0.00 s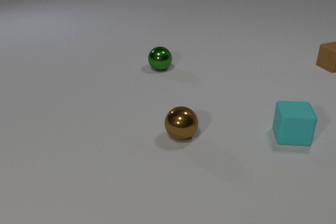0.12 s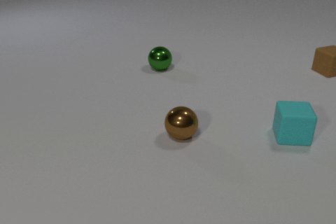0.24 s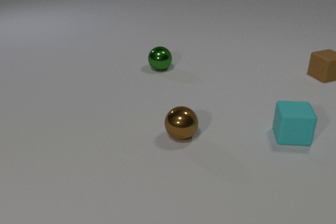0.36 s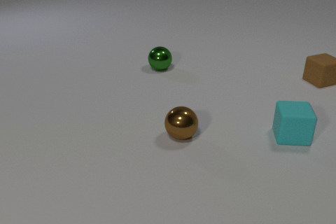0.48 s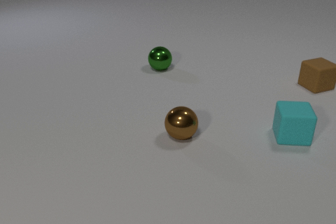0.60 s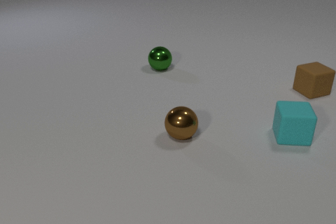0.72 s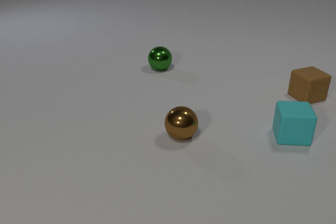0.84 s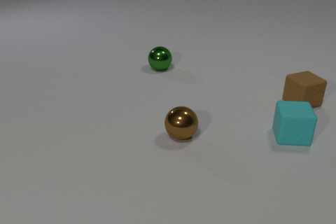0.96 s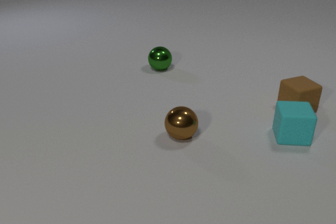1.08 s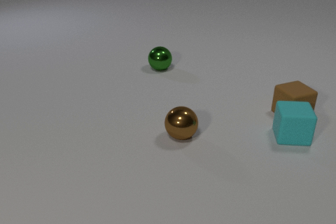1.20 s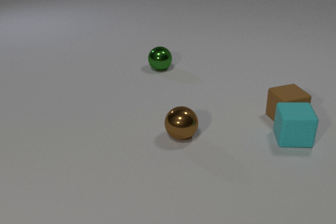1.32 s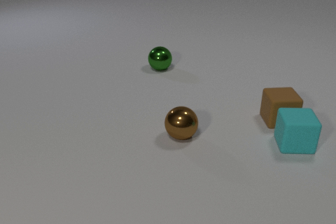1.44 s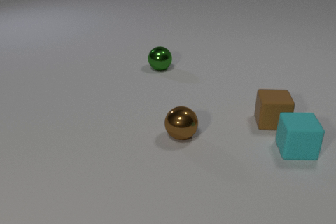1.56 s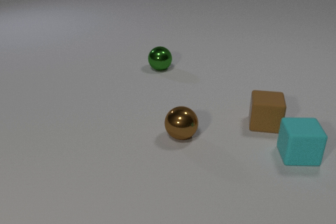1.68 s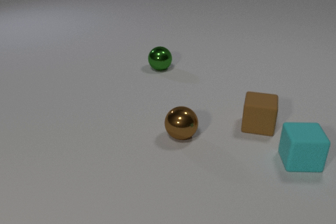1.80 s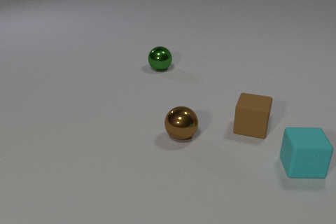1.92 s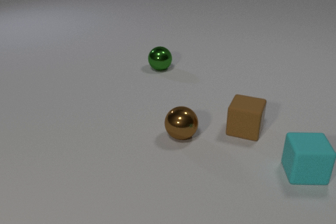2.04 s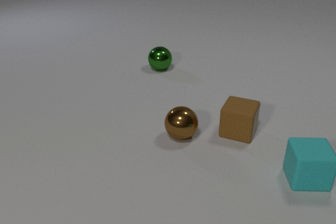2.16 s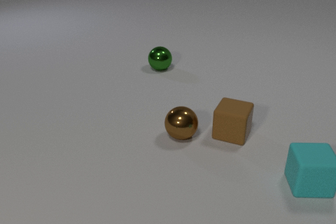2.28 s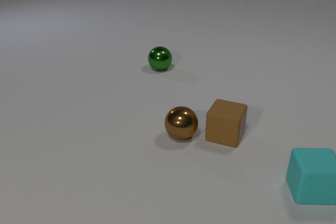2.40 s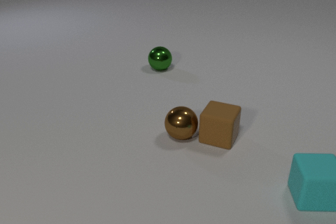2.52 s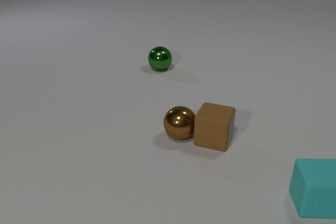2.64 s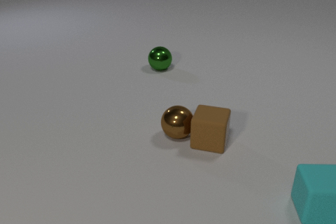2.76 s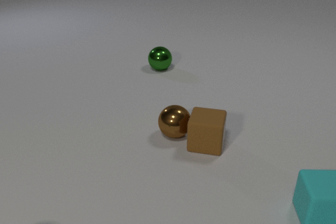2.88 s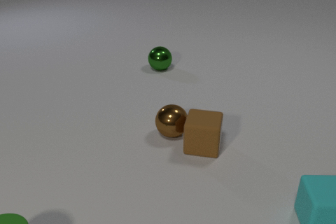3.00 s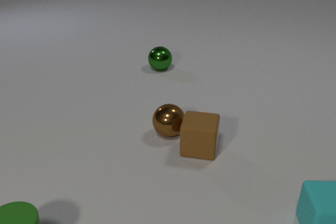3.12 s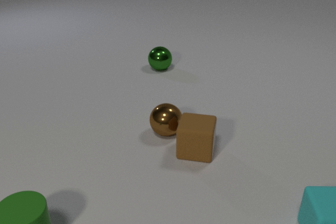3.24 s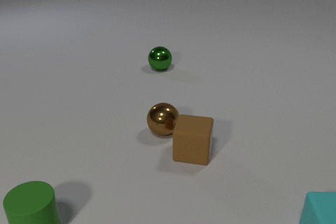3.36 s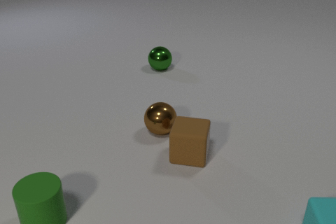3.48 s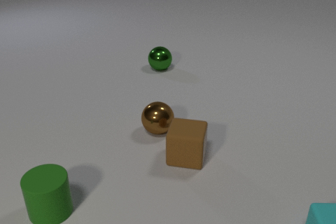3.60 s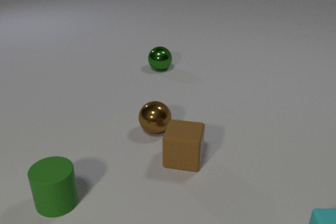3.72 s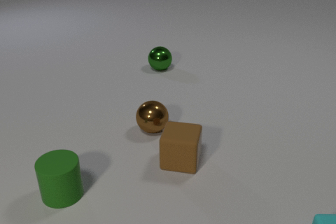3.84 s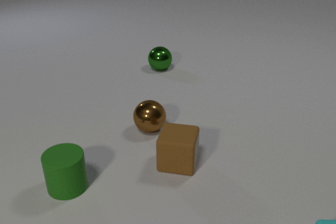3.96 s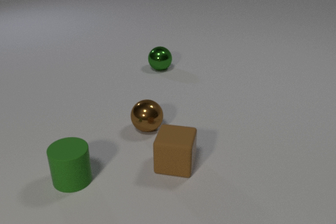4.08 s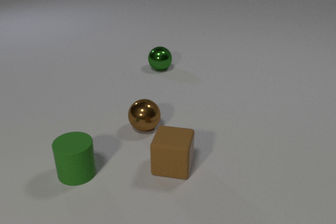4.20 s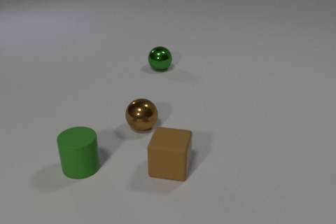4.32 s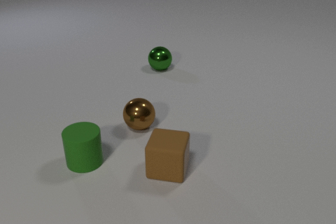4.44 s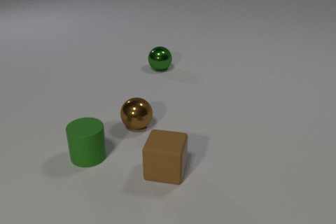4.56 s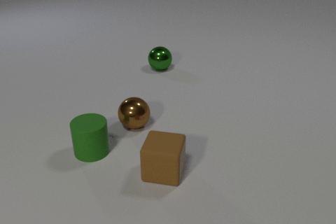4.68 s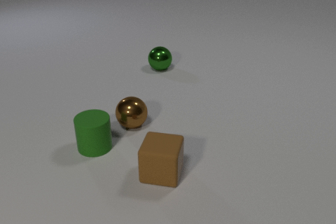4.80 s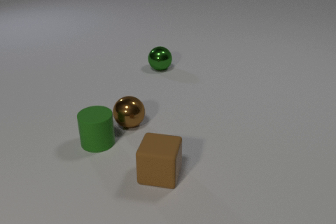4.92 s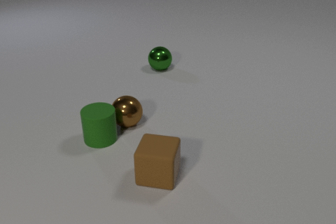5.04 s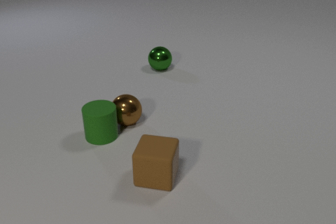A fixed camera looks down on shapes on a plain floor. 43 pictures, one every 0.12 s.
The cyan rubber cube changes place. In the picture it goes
toward the camera.
The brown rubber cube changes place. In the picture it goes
toward the camera.
0.00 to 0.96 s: The brown rubber cube slides toward the camera.
0.96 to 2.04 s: The brown rubber cube slides toward the camera and to the left, spins so that its near face slides to the left, clockwise seen from above. The cyan rubber cube slides toward the camera. The brown rubber cube and the cyan rubber cube collide.
2.04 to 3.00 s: The brown rubber cube slides to the left and toward the camera. The cyan rubber cube slides toward the camera. The brown metal sphere rolls to the left. The green rubber cylinder comes in at the bottom edge, slides away from the camera and to the right. The brown rubber cube and the brown metal sphere collide.
3.00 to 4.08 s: The brown rubber cube slides toward the camera and to the left. The cyan rubber cube slides toward the camera, leaves at the bottom edge. The brown metal sphere rolls to the left and away from the camera. The green rubber cylinder slides away from the camera and to the right.
4.08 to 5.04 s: The brown rubber cube slides toward the camera and to the left. The brown metal sphere rolls to the left and away from the camera. The green rubber cylinder slides away from the camera and to the right. The brown metal sphere and the green rubber cylinder collide.
How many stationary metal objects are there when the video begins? 2.
How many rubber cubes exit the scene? 1.
What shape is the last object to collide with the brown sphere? cylinder.
